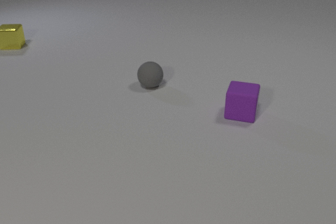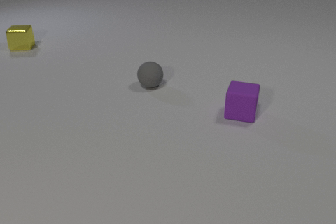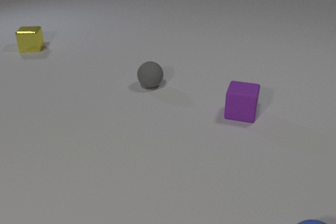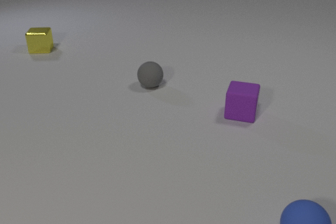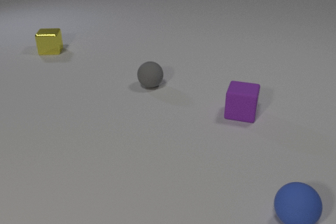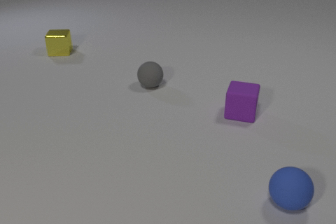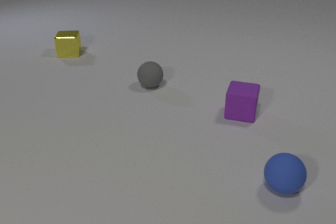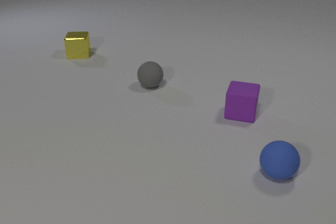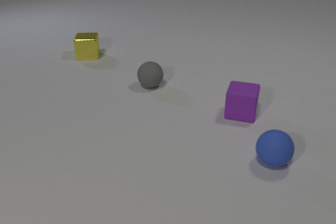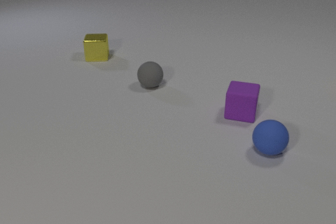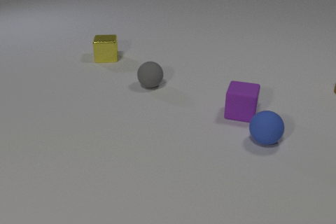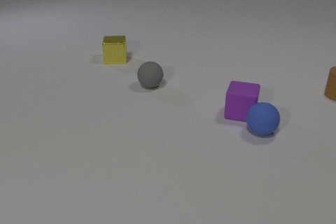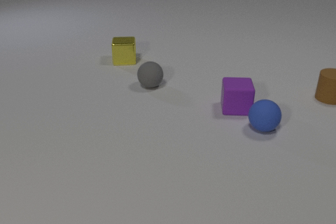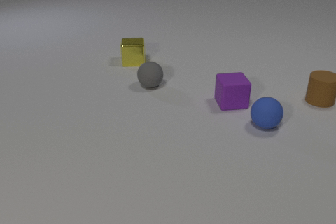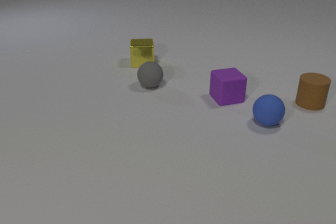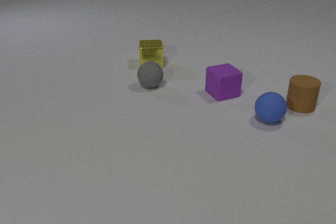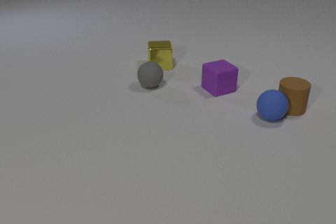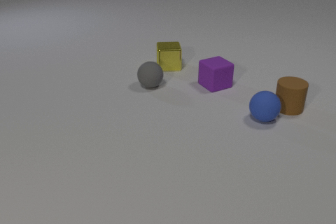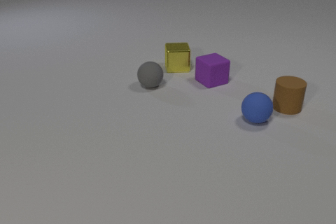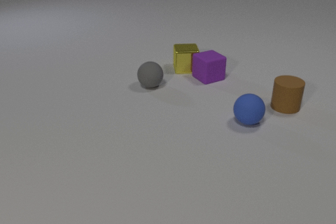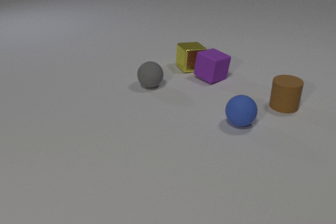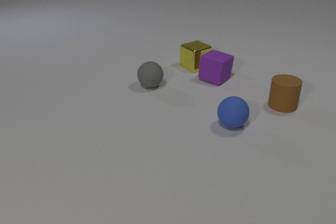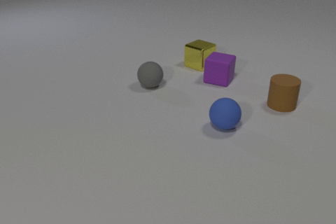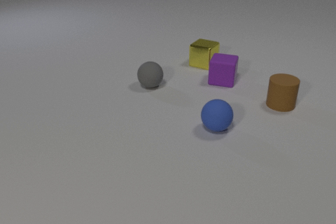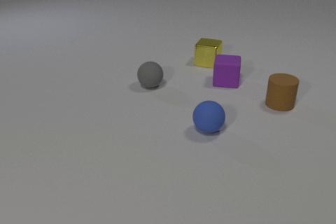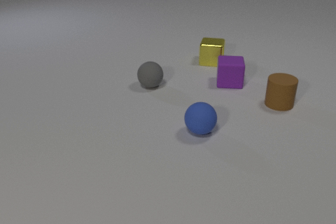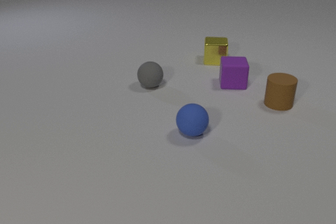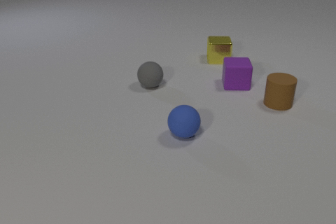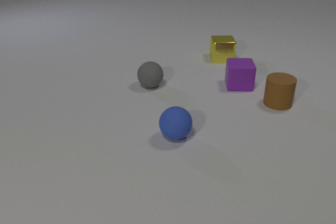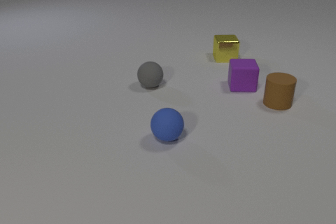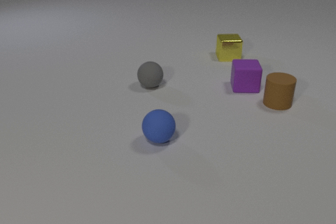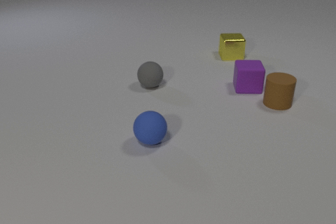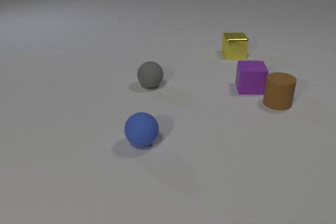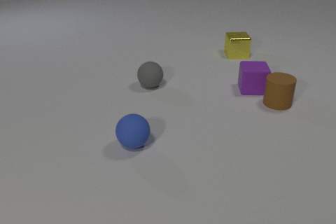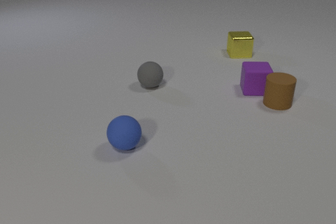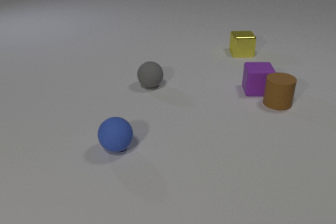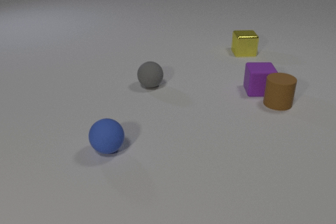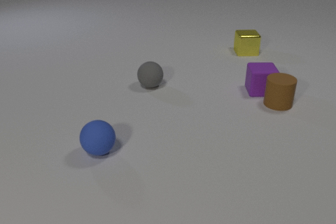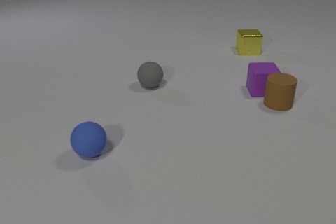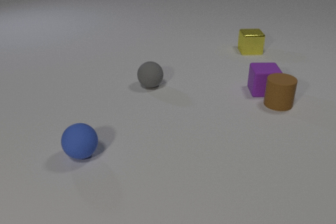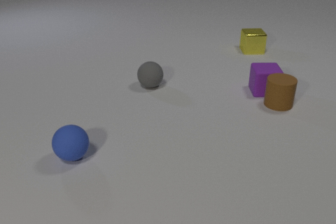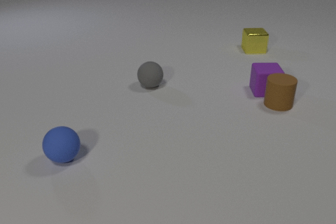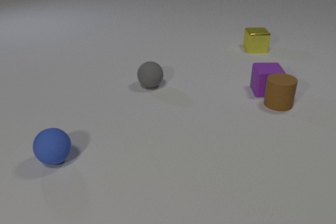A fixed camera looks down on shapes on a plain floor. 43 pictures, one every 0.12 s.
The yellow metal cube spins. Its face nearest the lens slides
to the right.
The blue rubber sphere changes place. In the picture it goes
to the left.
0.00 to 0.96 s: The blue rubber sphere comes in at the bottom edge, rolls away from the camera. The yellow metal cube slides to the right and toward the camera.
0.96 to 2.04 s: The blue rubber sphere rolls away from the camera. The purple rubber cube slides away from the camera and to the left, spins counterclockwise seen from above by about 45 degrees, its near face sliding to the right. The brown rubber cylinder comes in at the right edge, slides toward the camera and to the left. The yellow metal cube slides to the right and toward the camera. The blue rubber sphere and the purple rubber cube collide. The blue rubber sphere and the brown rubber cylinder collide.
2.04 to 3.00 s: The blue rubber sphere rolls to the left and toward the camera. The purple rubber cube slides to the right and away from the camera, spins so that its near face slides to the right, counterclockwise seen from above. The brown rubber cylinder slides to the left and away from the camera. The yellow metal cube slides to the right, spins so that its near face slides to the right, counterclockwise seen from above. The purple rubber cube and the yellow metal cube collide.
3.00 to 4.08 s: The blue rubber sphere rolls to the left. The purple rubber cube slides to the right and toward the camera. The yellow metal cube slides to the right and away from the camera.
4.08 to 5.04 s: The blue rubber sphere rolls to the left. The purple rubber cube slides to the right. The yellow metal cube slides away from the camera and to the right. The purple rubber cube and the brown rubber cylinder collide.
What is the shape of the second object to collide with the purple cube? cube.
Are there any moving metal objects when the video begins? yes.
Are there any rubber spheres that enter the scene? yes.
